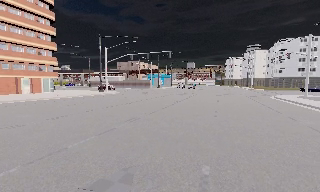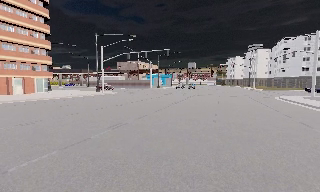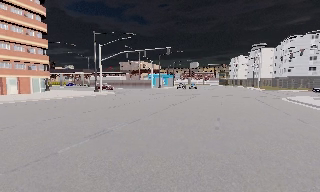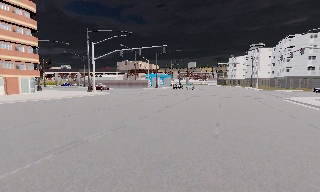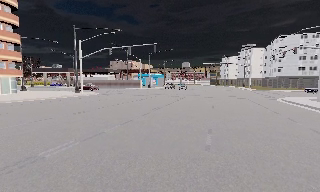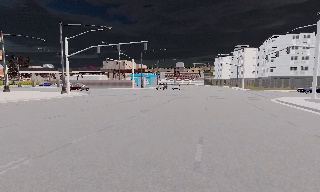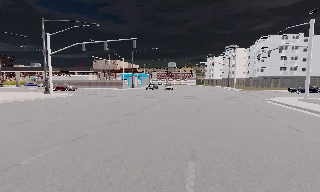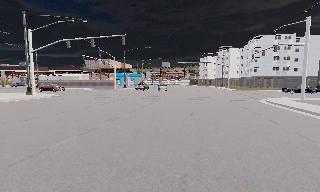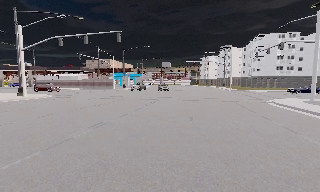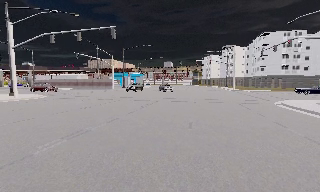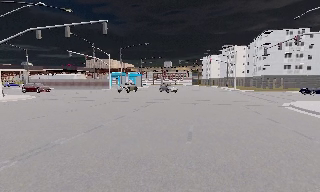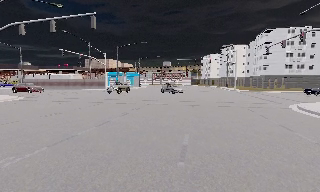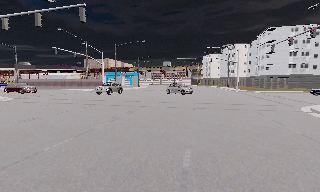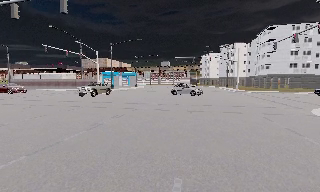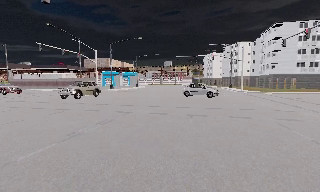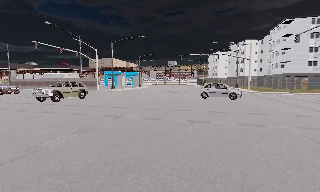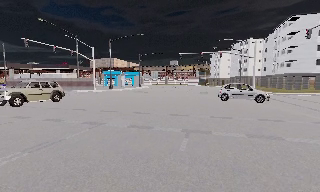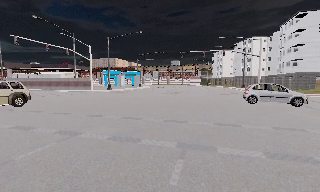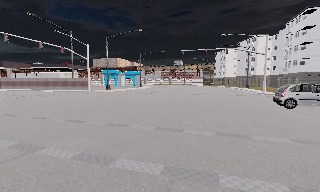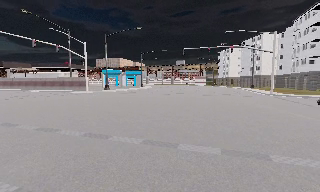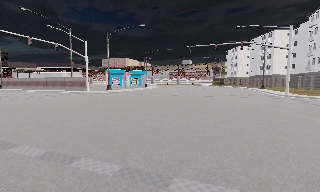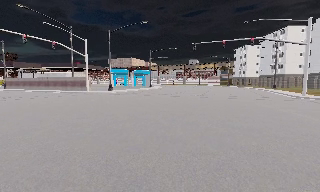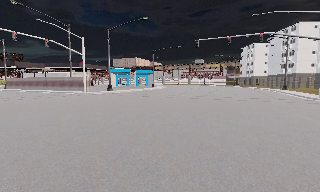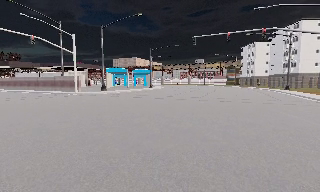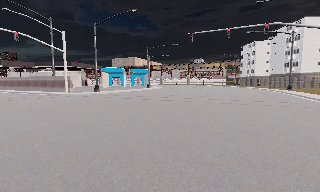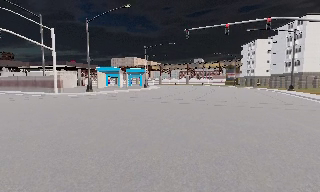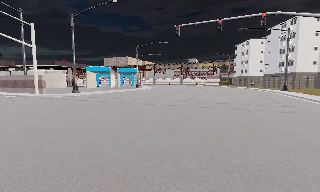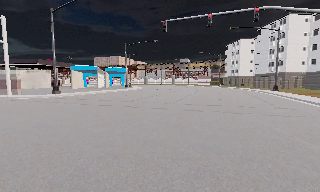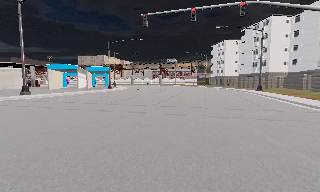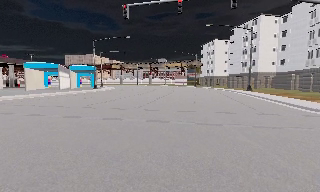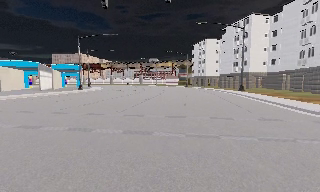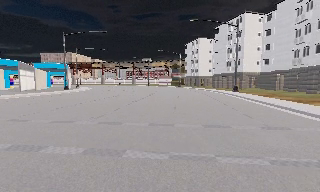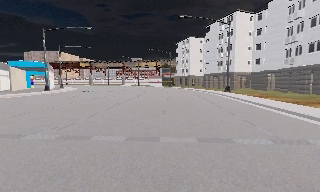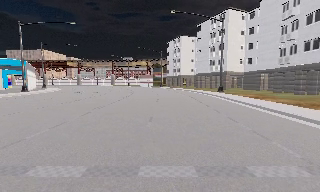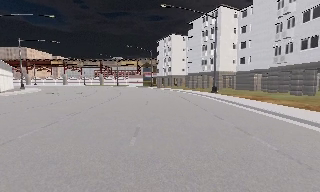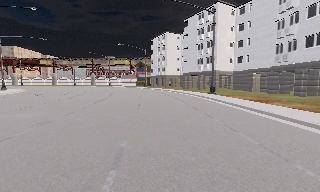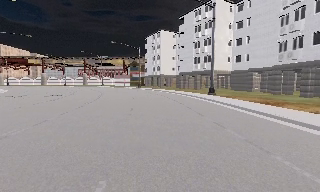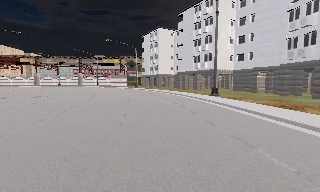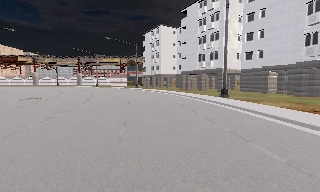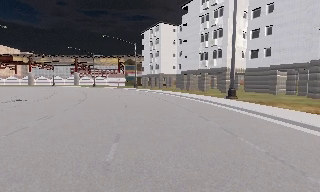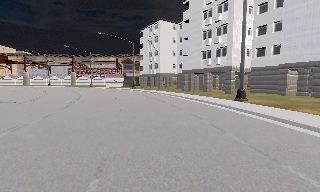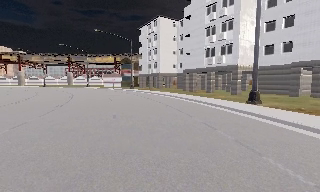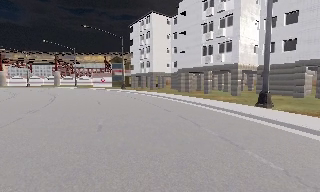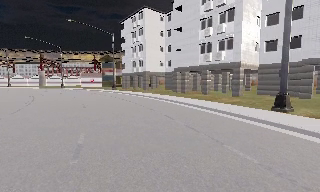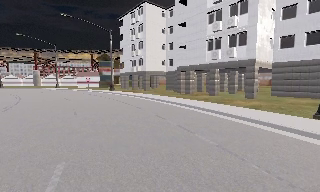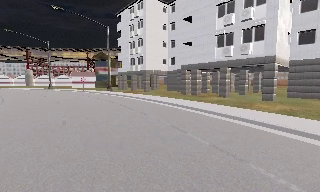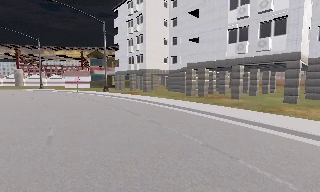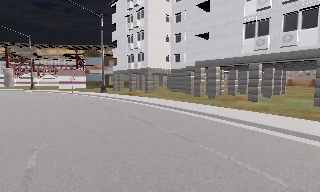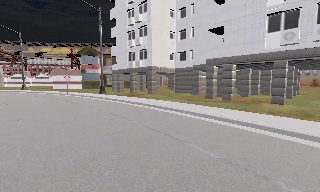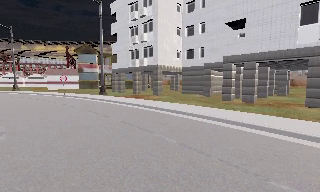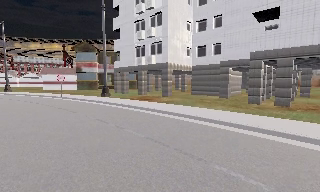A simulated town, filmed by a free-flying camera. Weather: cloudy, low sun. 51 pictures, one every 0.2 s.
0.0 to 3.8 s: The camera travels forward, about 25 m, so what stands in front looms larger.
3.8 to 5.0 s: The camera travels forward and to its right, about 9 m, so what stands in front looms larger.
5.0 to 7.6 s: The scene slides to the left, as the camera pans about 30 degrees to its right. It travels forward, about 19 m.
7.6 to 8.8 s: The camera travels forward, about 10 m, so what stands in front looms larger.
8.8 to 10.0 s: The camera travels forward and to its left, about 12 m, so what stands in front looms larger.
The film runs forward here.
